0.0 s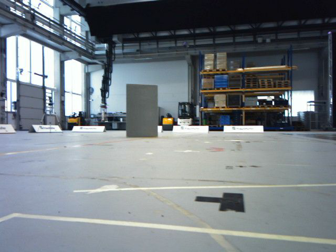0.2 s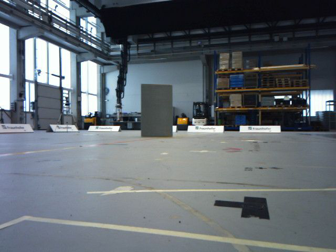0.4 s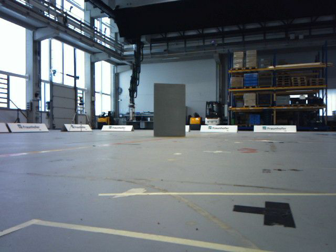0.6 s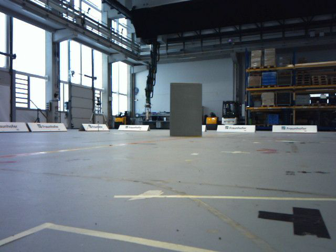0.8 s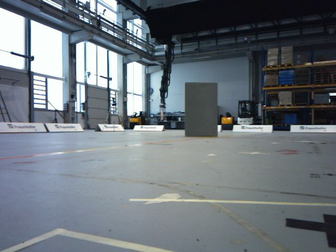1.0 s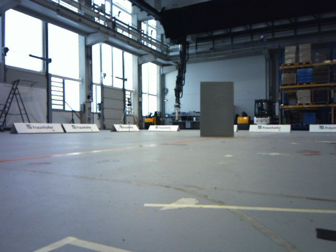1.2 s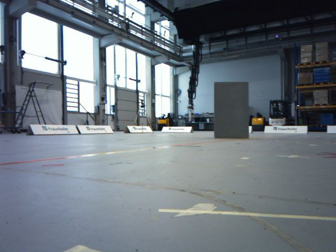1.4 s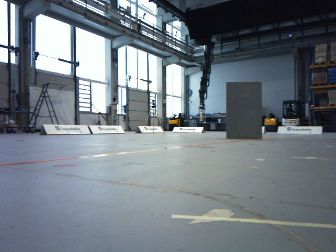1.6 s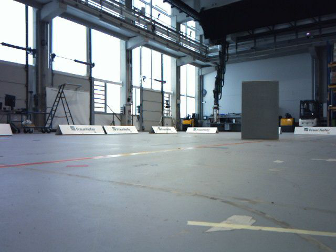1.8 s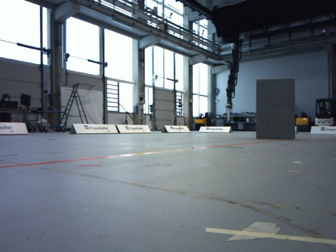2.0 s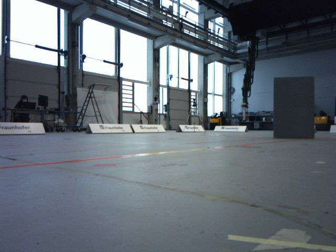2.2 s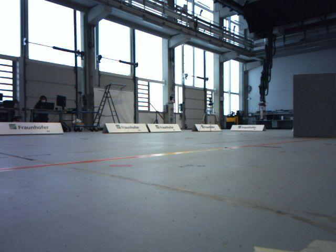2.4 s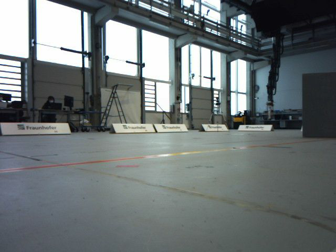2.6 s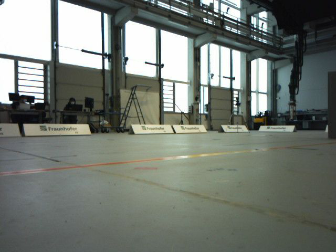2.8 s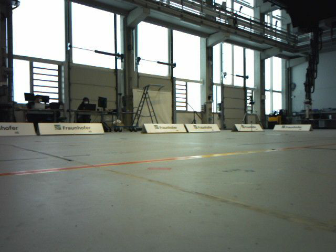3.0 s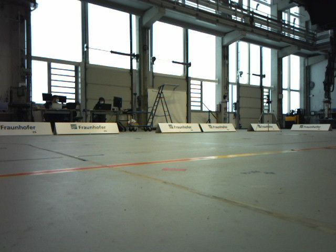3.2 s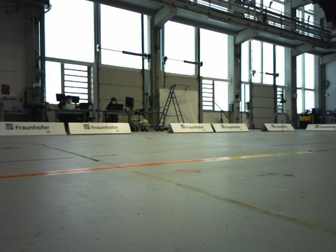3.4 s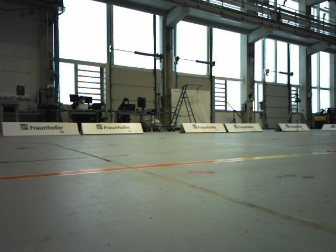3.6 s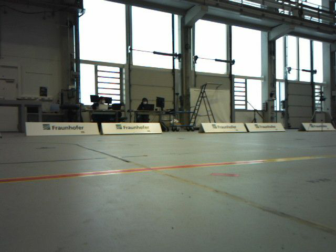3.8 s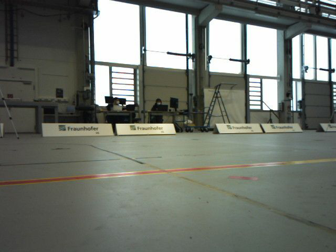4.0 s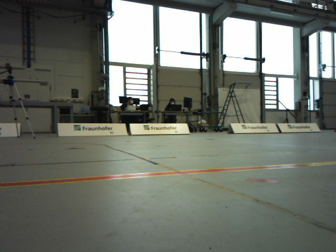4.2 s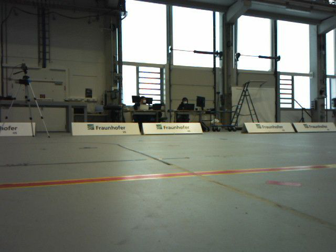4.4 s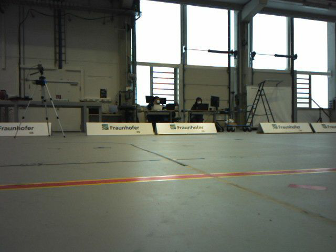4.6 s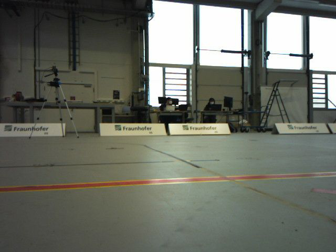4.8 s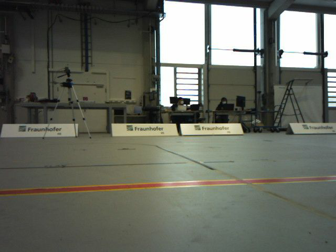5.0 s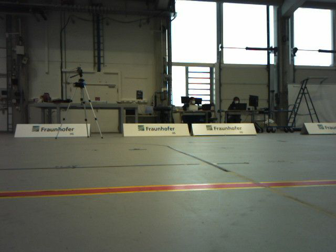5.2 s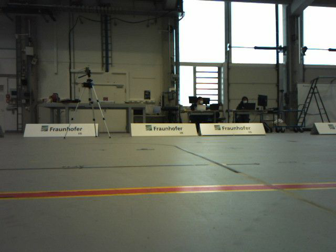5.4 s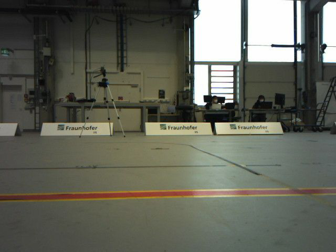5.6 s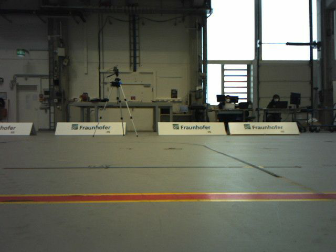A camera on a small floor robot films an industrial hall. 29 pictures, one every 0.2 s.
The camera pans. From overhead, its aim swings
counterclockwise.
The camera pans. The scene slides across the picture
to the right.
0.0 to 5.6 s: The camera swings to its left by about 75 degrees, and the scene slides to the right. It travels forward, about 1 m.
The film runs forward here.
